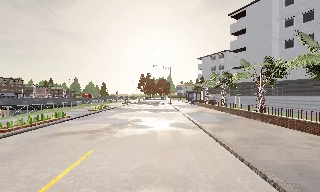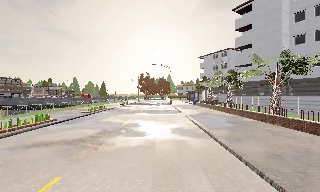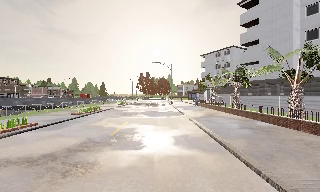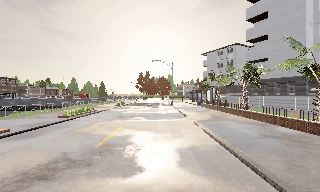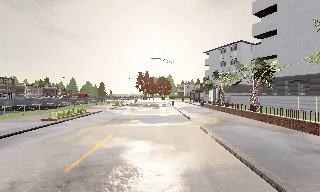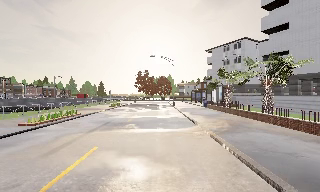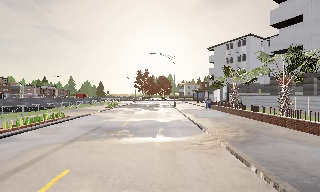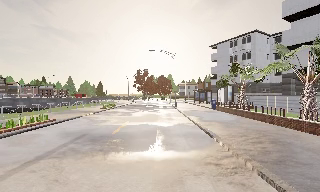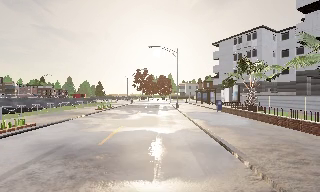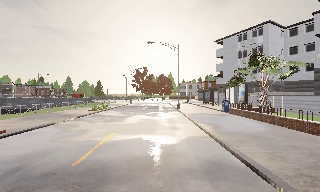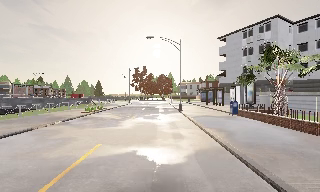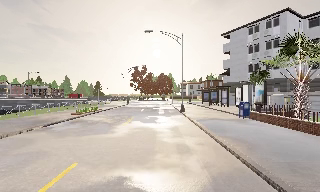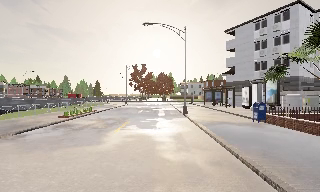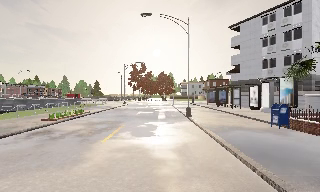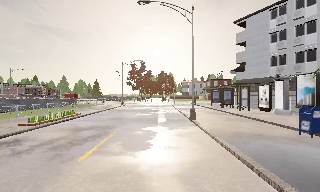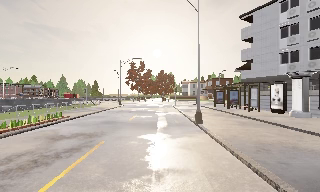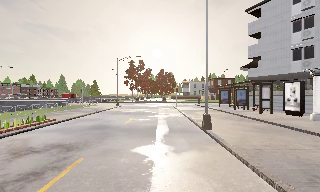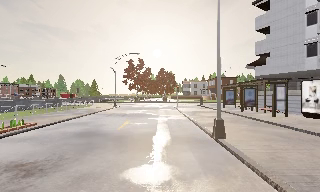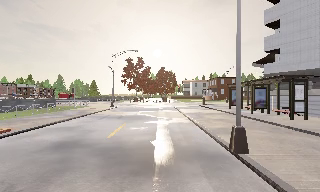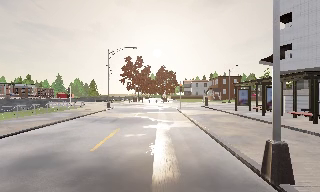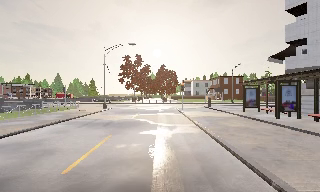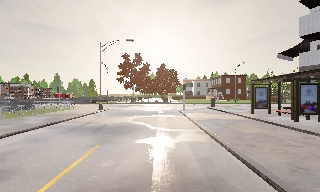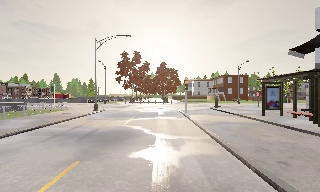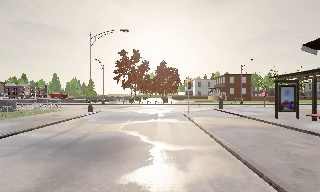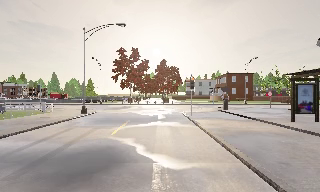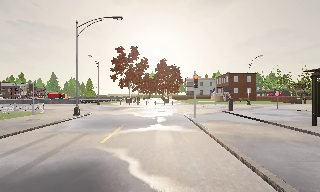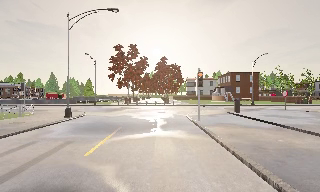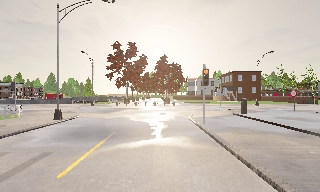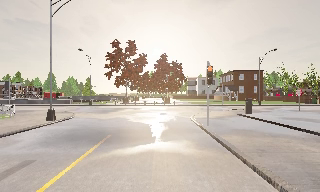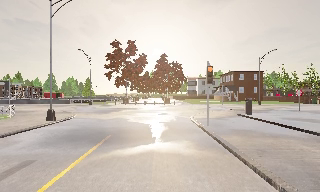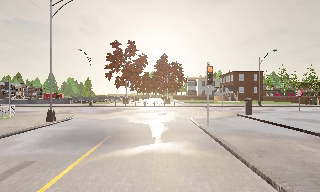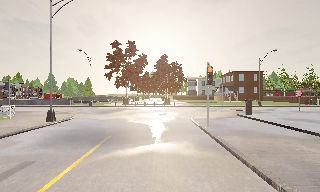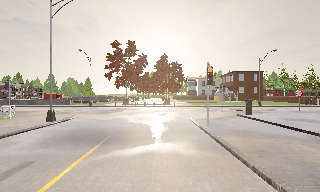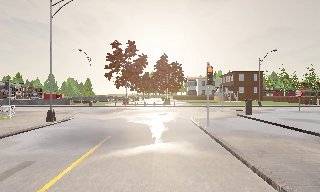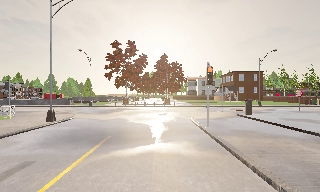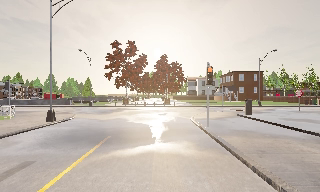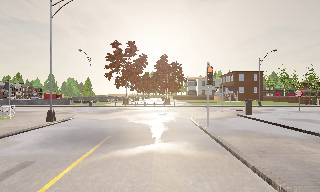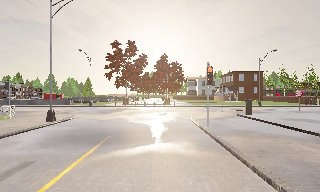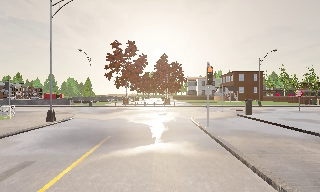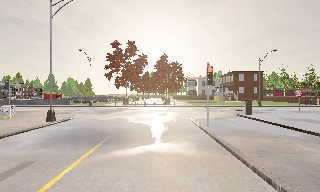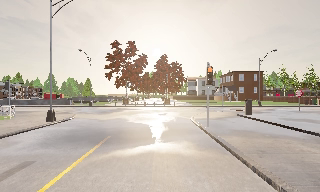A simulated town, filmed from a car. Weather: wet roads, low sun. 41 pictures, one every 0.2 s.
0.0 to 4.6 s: The camera travels forward, about 35 m, so what stands in front looms larger.
4.6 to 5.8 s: The camera travels forward, about 5 m, so what stands in front looms larger. It loses speed.
5.8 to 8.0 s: The camera keeps its place and its aim.
The film runs forward here.
